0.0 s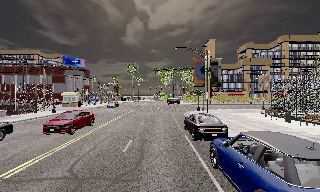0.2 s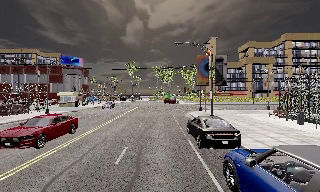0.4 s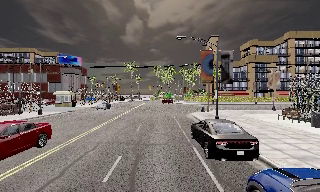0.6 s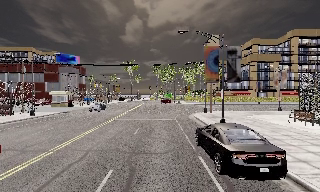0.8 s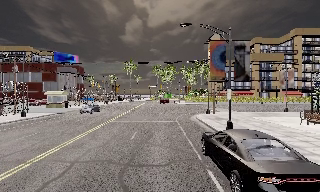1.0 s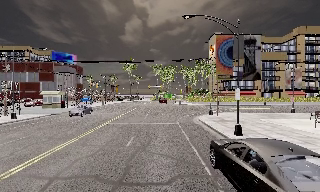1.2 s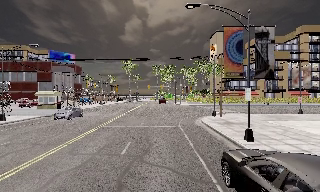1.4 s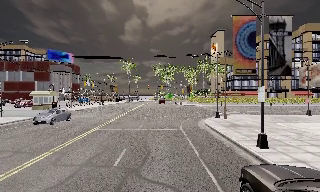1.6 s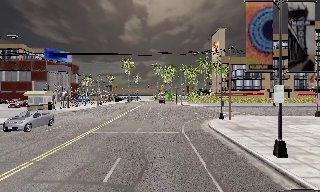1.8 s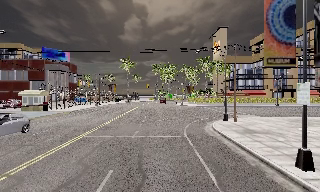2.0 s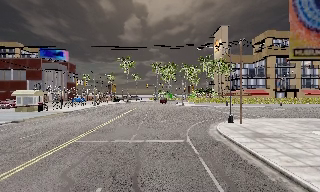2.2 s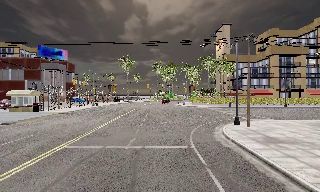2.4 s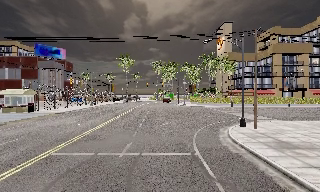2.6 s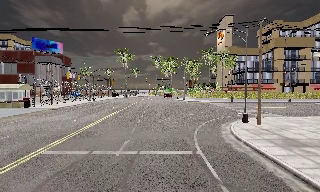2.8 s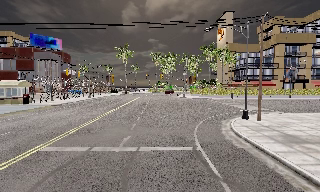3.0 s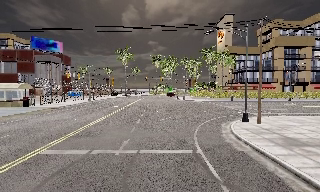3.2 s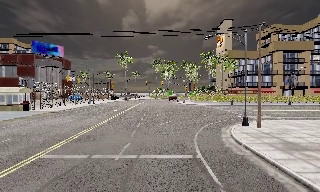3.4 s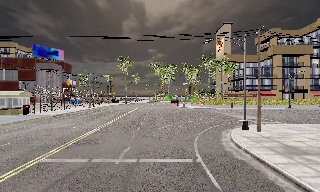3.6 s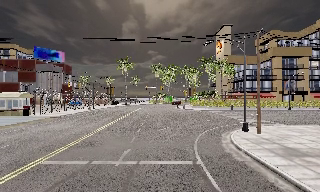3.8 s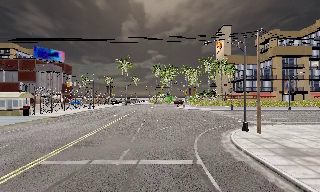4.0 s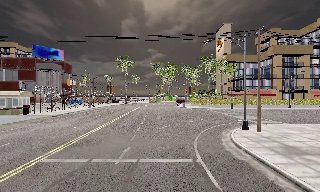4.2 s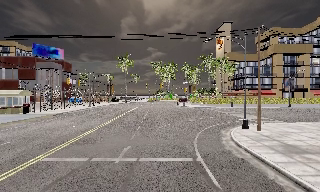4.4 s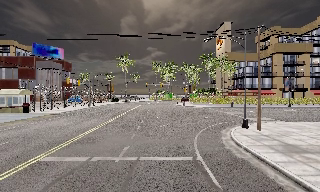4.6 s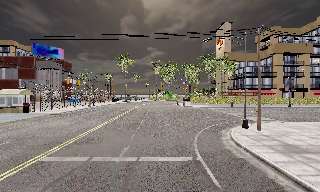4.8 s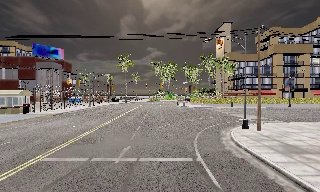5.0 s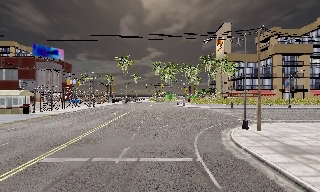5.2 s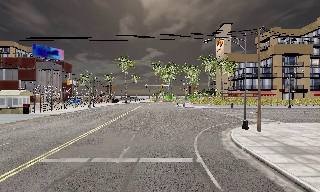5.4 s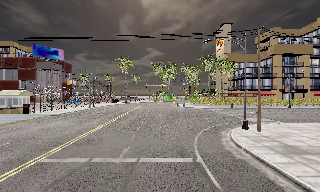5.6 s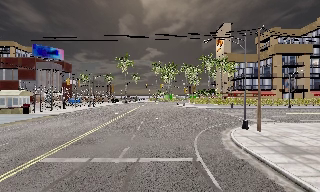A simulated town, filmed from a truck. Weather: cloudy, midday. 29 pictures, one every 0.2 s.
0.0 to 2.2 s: The camera travels forward, about 14 m, so what stands in front looms larger.
2.2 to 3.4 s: The camera travels forward, about 1.5 m, so what stands in front looms larger. It loses speed.
3.4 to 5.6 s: The camera keeps its place and its aim.
The film runs forward here.
